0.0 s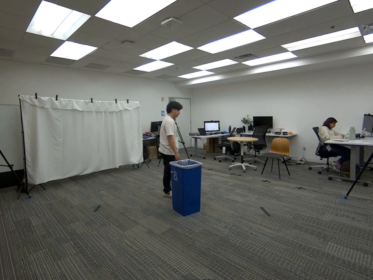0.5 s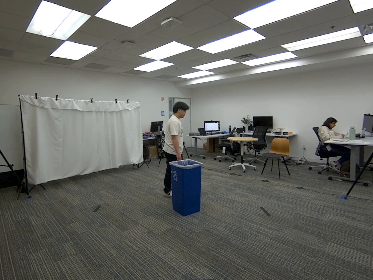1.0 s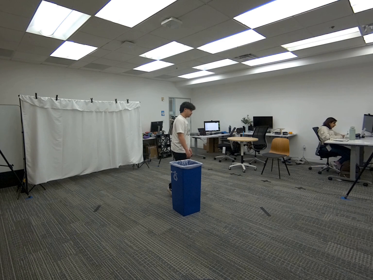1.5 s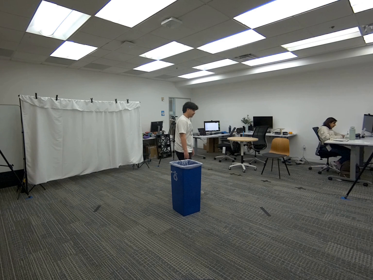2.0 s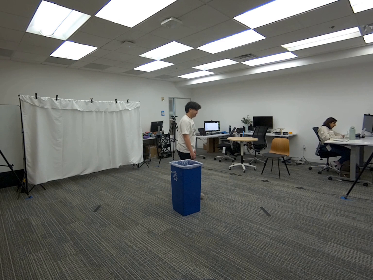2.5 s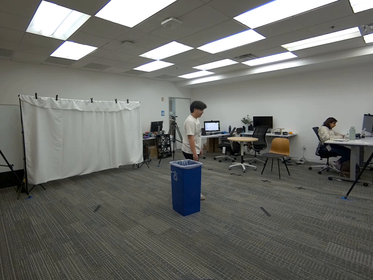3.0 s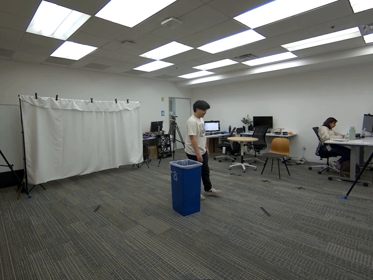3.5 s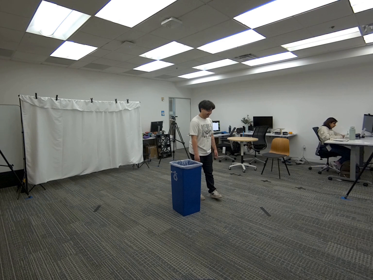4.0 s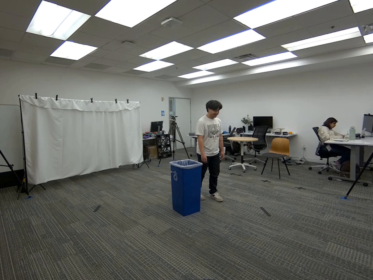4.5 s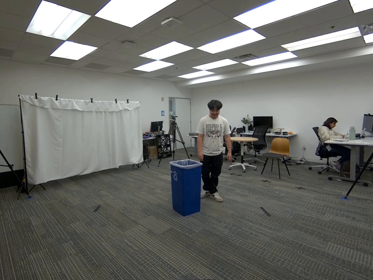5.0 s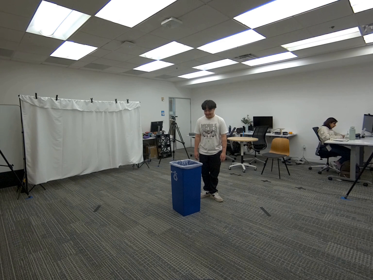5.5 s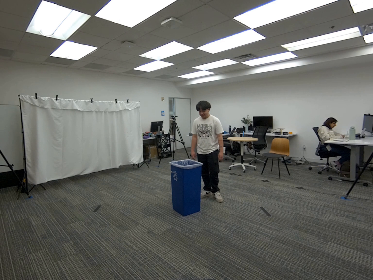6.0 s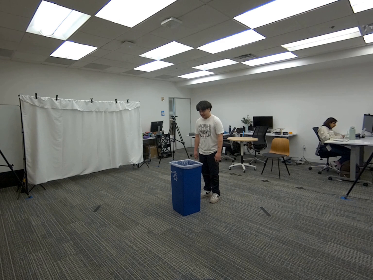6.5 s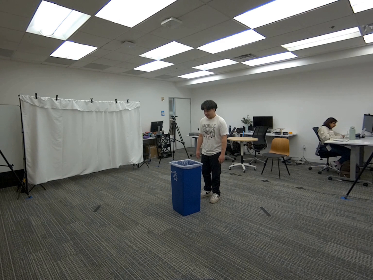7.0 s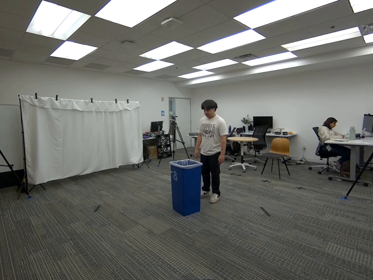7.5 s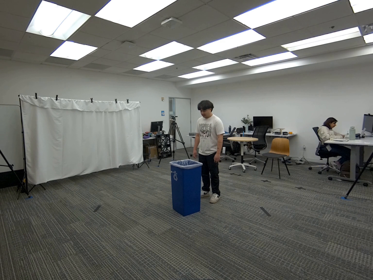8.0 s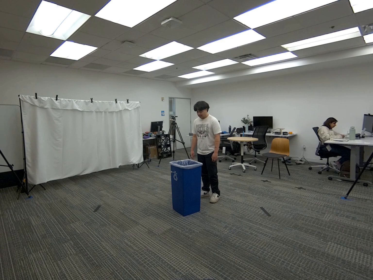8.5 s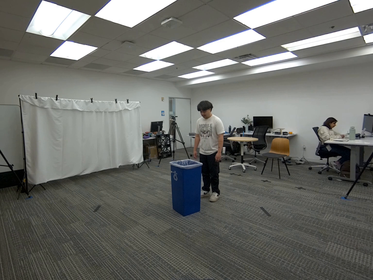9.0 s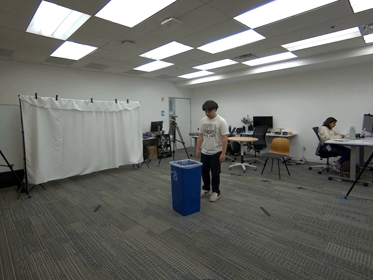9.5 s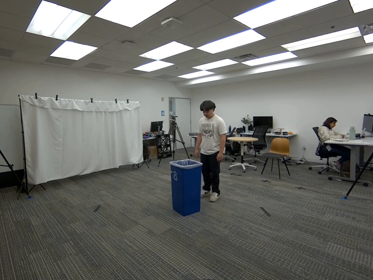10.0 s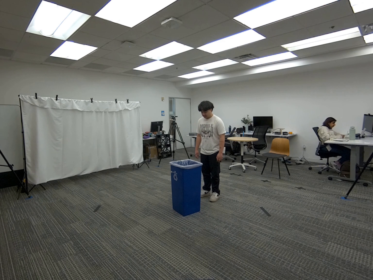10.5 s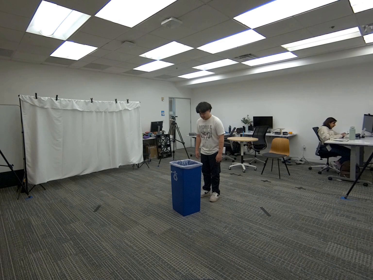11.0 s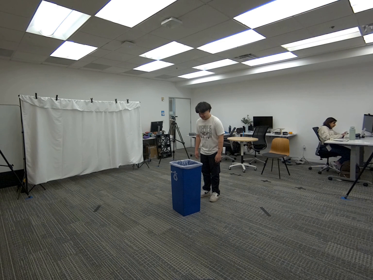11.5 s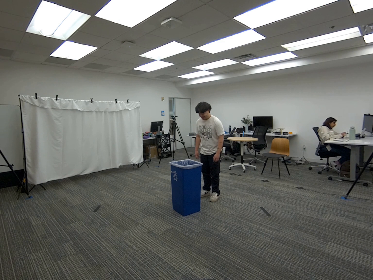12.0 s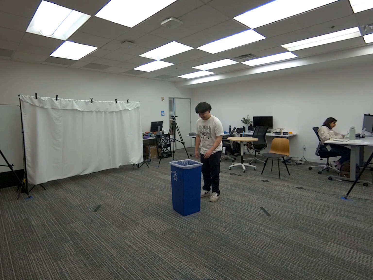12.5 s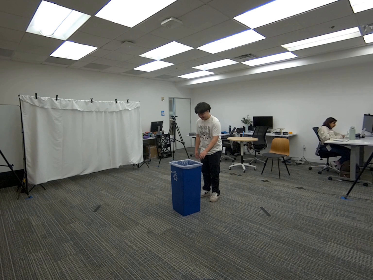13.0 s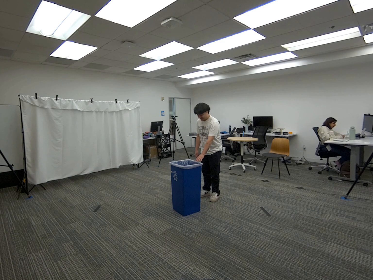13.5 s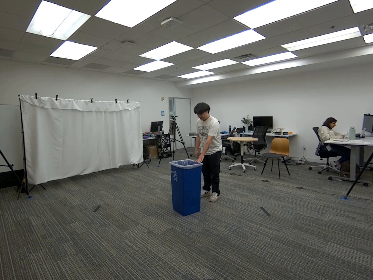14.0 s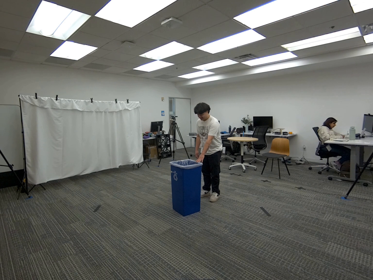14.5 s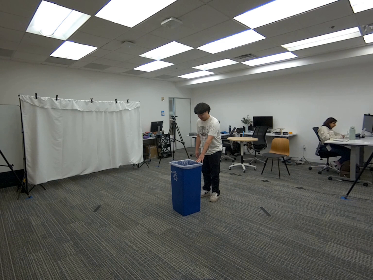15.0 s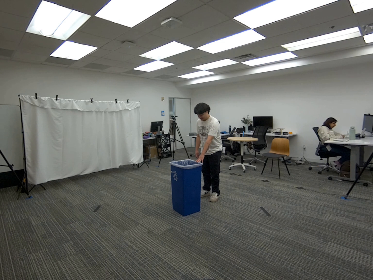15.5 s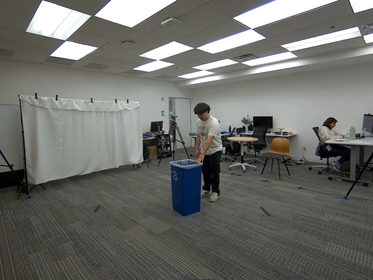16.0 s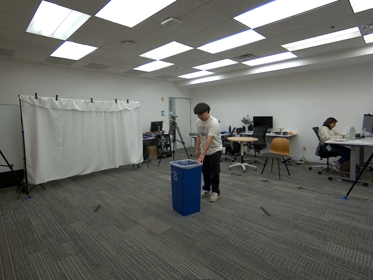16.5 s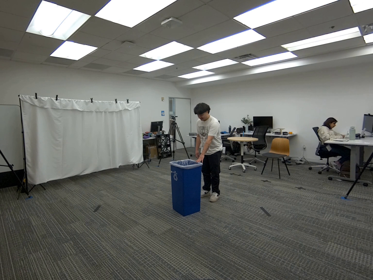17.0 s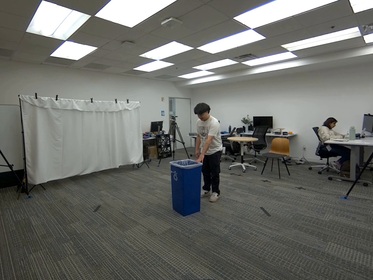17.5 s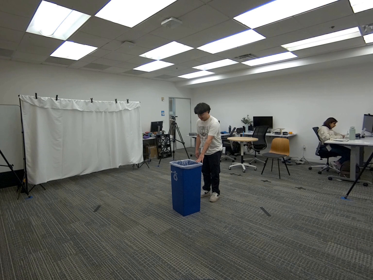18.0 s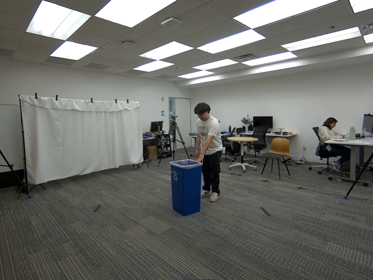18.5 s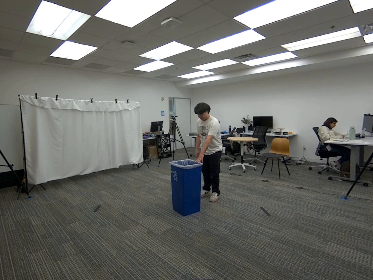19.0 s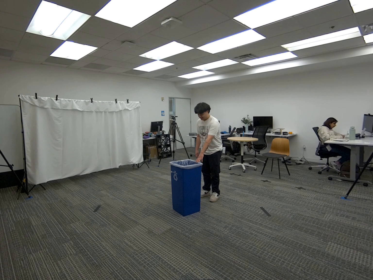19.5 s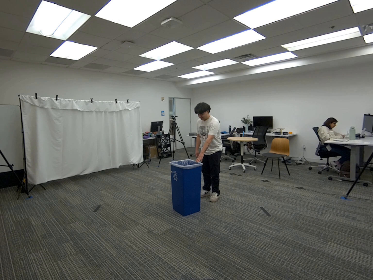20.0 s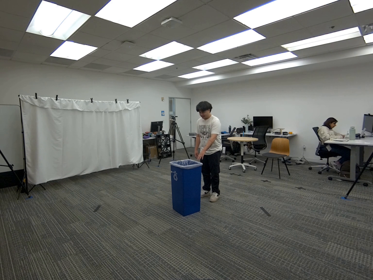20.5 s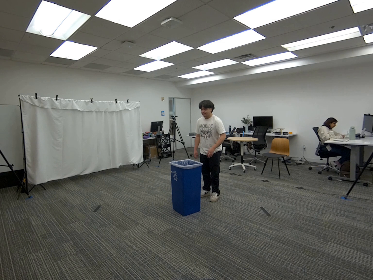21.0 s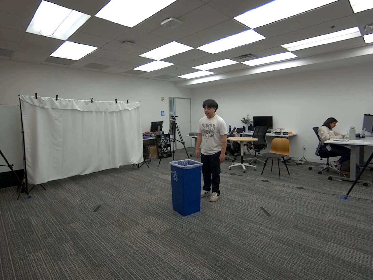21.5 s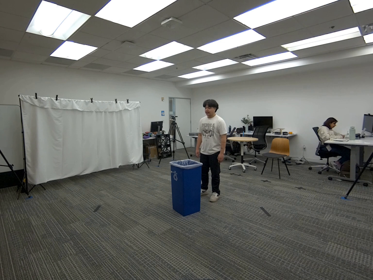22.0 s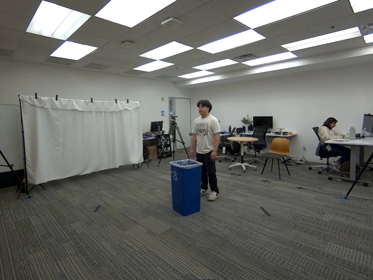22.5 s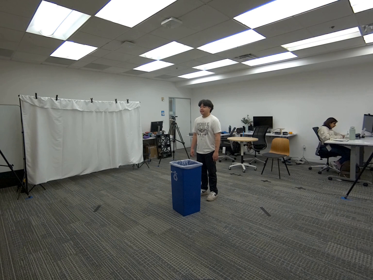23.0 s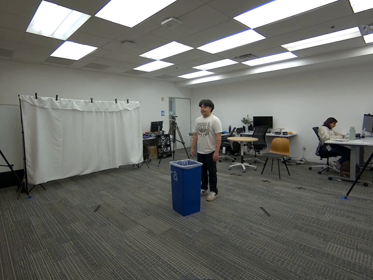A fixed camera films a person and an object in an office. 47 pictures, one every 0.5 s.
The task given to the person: Walk over to the blue trash can. Use your left hand to touch the trash can.
